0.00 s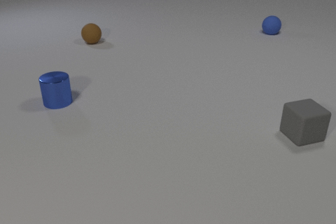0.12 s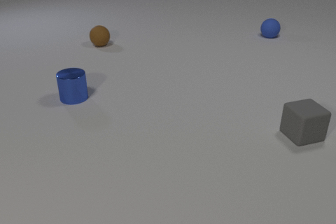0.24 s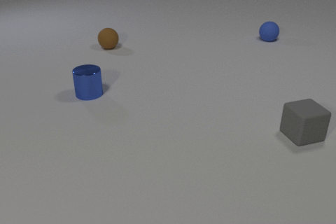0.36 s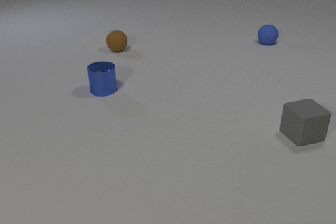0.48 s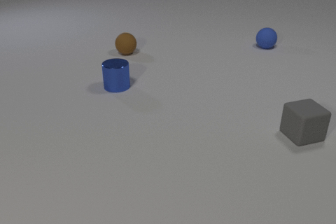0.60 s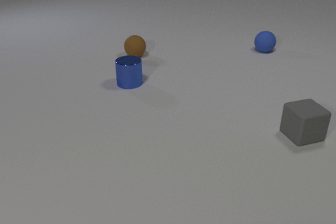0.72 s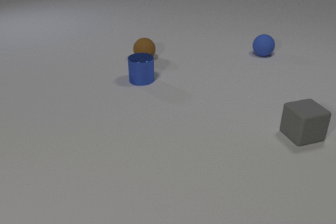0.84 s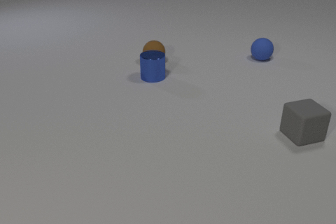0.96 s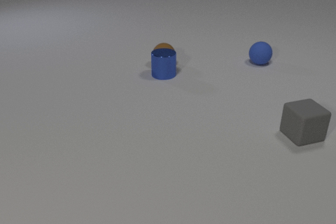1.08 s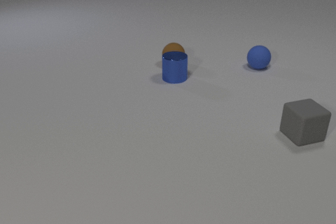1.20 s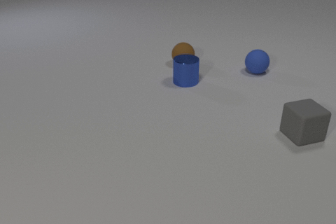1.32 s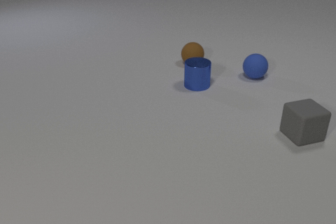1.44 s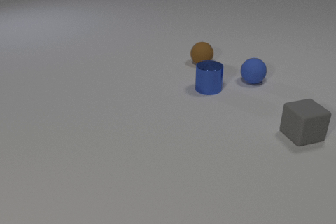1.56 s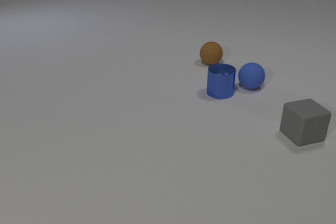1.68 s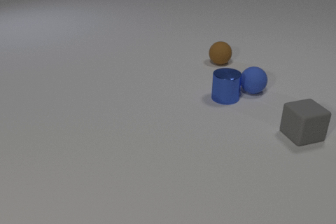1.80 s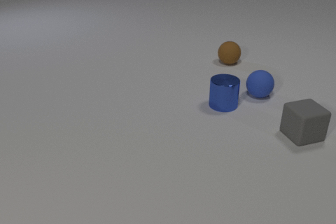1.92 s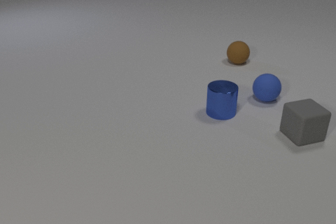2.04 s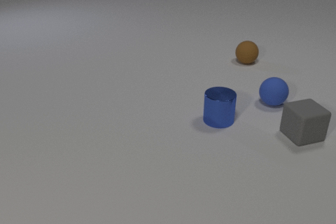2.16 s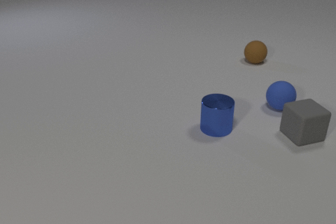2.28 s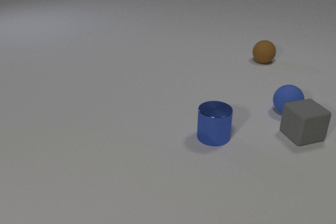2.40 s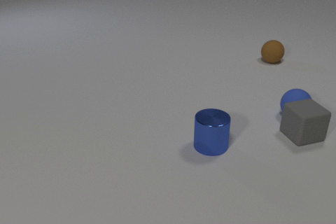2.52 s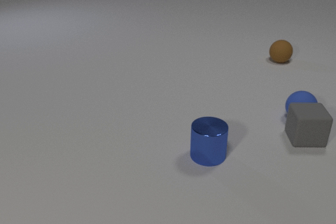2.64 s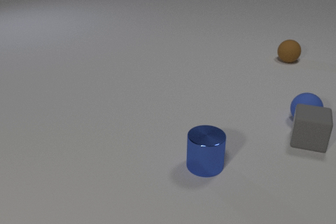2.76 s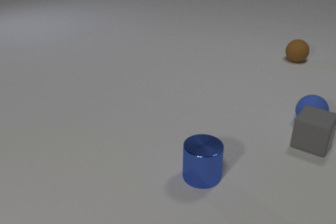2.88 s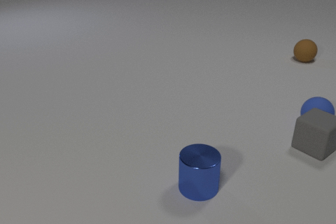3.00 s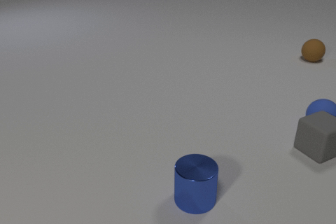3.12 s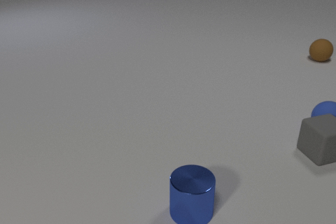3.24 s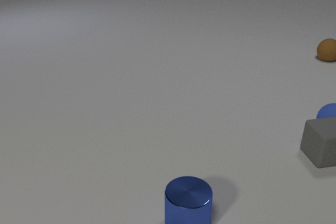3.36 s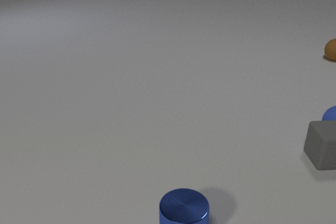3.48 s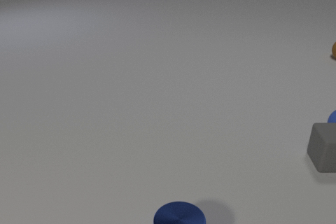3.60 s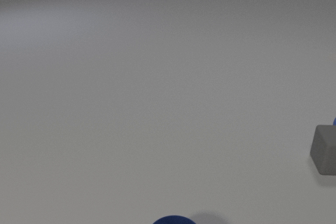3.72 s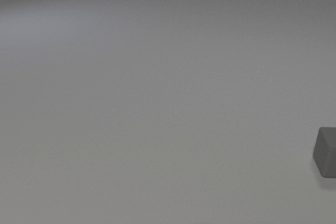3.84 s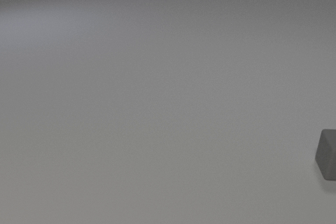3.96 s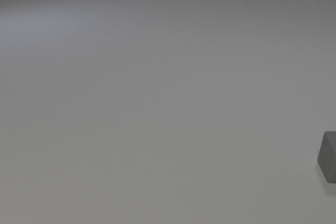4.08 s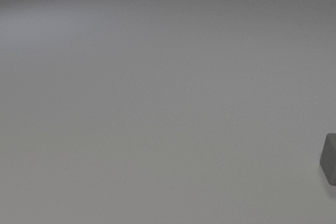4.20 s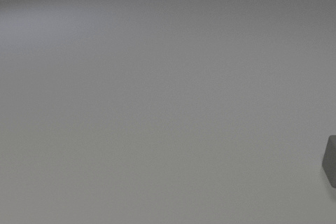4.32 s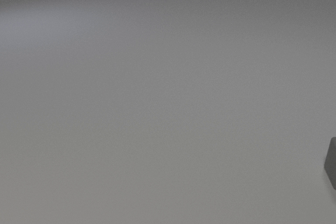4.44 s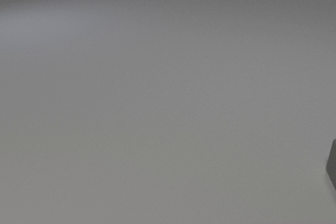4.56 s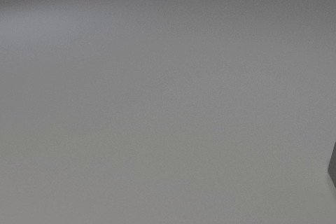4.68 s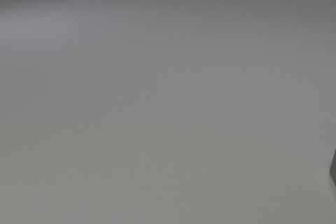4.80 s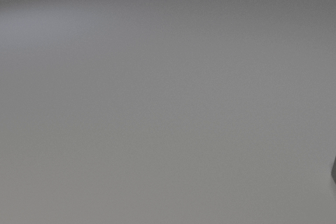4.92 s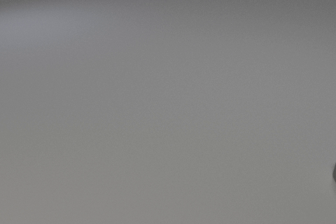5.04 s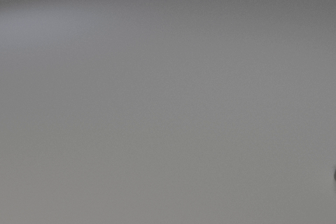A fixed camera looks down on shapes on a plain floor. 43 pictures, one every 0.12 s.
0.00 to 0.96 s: The brown rubber sphere rolls to the right and toward the camera. The blue metal cylinder slides to the right and away from the camera. The blue rubber sphere rolls toward the camera. The brown rubber sphere and the blue metal cylinder collide.
0.96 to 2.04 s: The brown rubber sphere rolls to the right. The blue metal cylinder slides toward the camera and to the right. The blue rubber sphere rolls toward the camera. The blue metal cylinder and the blue rubber sphere collide.
2.04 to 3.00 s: The brown rubber sphere rolls to the right. The blue metal cylinder slides toward the camera. The blue rubber sphere rolls to the right and toward the camera. The gray rubber cube slides toward the camera and to the right, spins so that its near face slides to the left, clockwise seen from above. The blue rubber sphere and the gray rubber cube collide.
3.00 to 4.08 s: The brown rubber sphere rolls to the right and away from the camera, leaves at the right edge. The blue metal cylinder slides toward the camera, leaves at the bottom edge. The blue rubber sphere rolls to the right and toward the camera, leaves at the right edge. The gray rubber cube slides toward the camera and to the right, spins so that its near face slides to the left, clockwise seen from above.
4.08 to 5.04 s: The gray rubber cube slides toward the camera and to the right.
What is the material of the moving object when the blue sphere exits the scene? rubber.
What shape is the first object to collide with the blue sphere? cylinder.
How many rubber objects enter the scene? 0.
